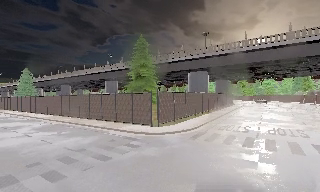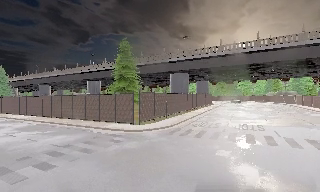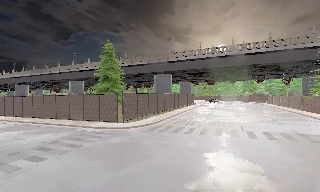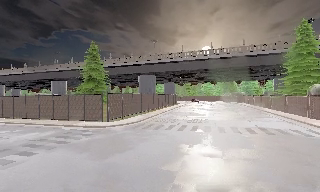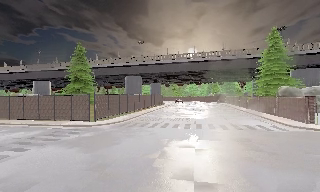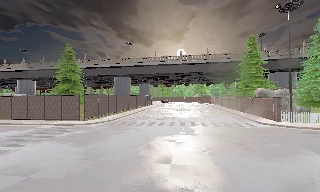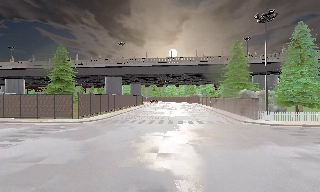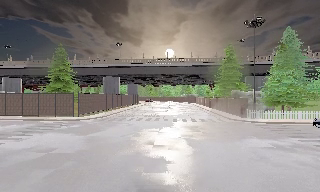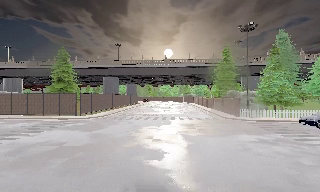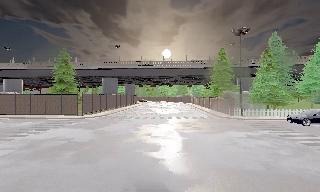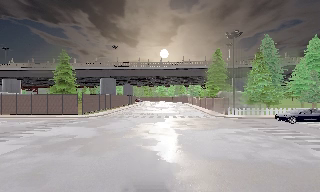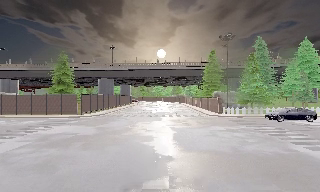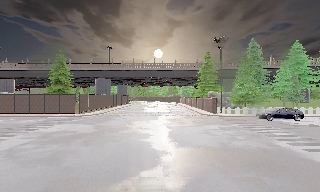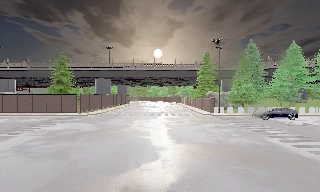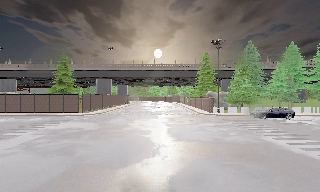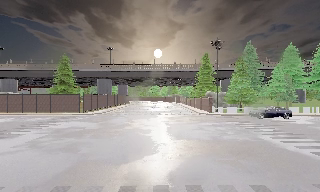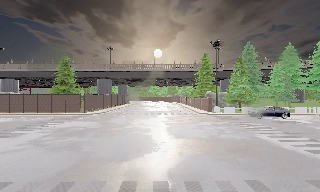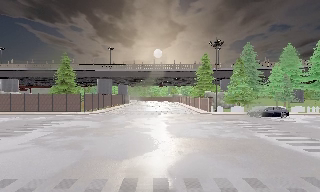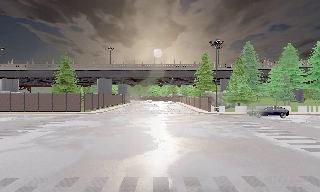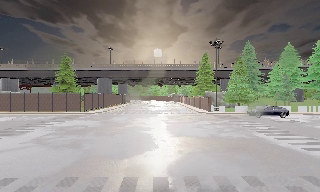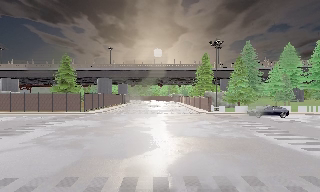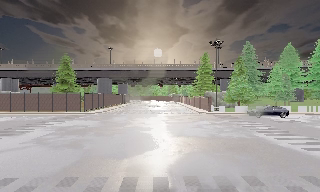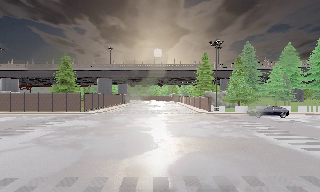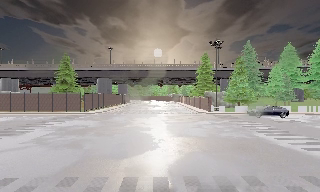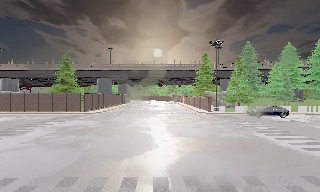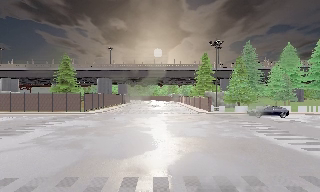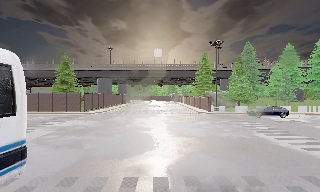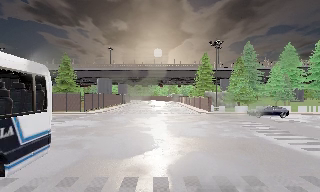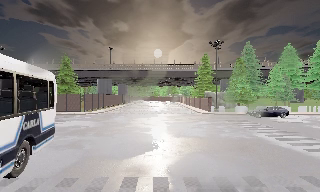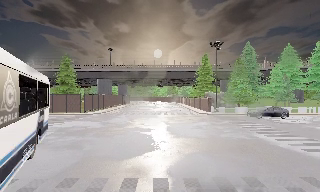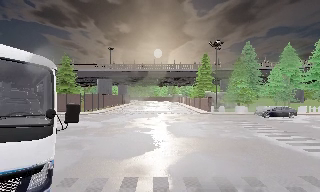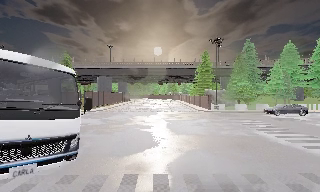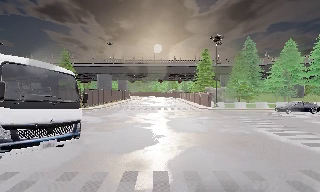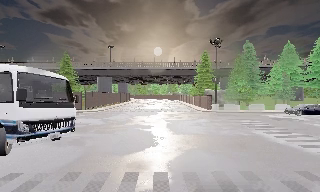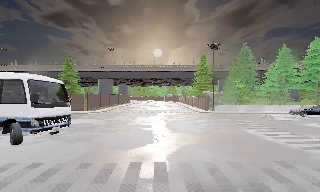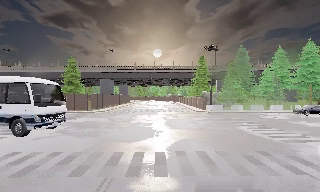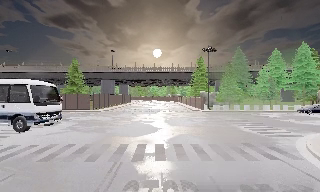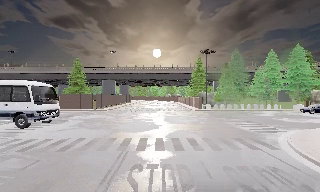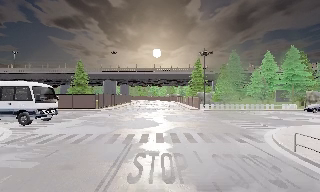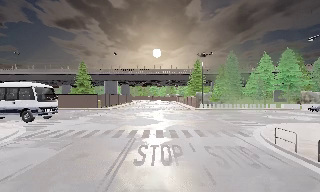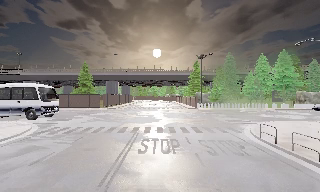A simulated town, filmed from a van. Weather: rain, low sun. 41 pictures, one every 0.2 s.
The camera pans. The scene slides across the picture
to the left.
The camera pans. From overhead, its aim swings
clockwise.
0.0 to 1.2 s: The camera swings to its right by about 30 degrees, and the scene slides to the left. It travels backward, about 8 m, so what stands in front gets smaller.
1.2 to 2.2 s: The camera travels backward, about 5 m, so what stands in front gets smaller.
2.2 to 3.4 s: The camera travels backward, about 2.5 m, so what stands in front gets smaller. It loses speed.
3.4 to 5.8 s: The camera keeps its place and its aim.
5.8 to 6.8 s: The camera travels backward, about 1 m, so what stands in front gets smaller. It gains speed.
6.8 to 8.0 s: The camera travels backward, about 8 m, so what stands in front gets smaller.
The film runs backward here.
